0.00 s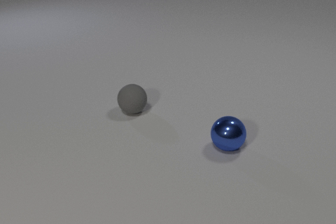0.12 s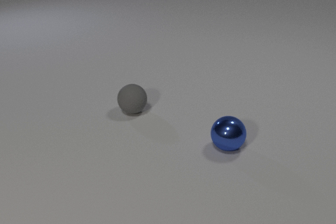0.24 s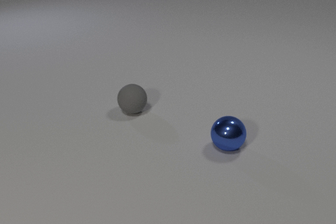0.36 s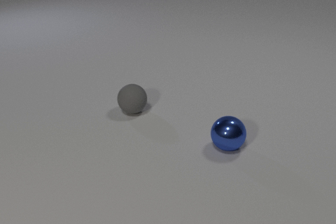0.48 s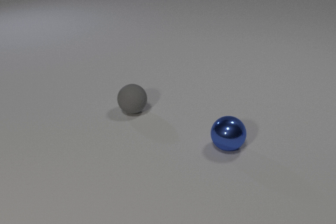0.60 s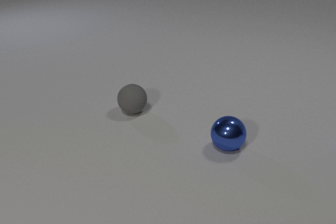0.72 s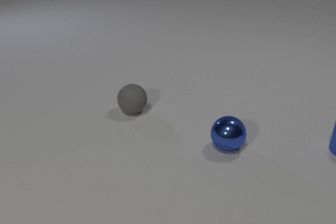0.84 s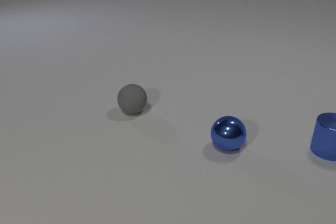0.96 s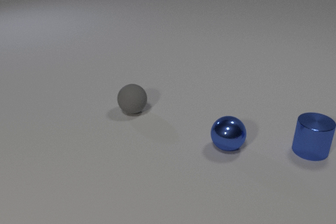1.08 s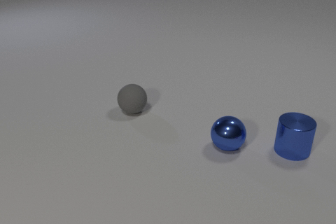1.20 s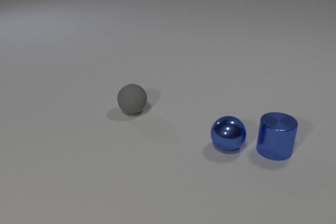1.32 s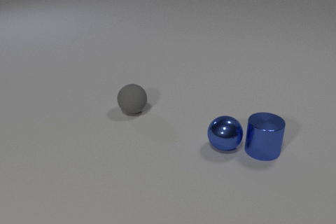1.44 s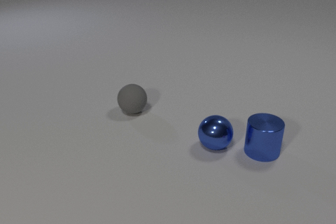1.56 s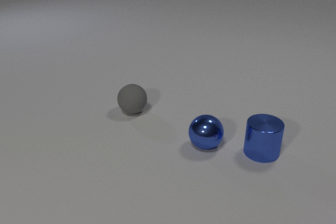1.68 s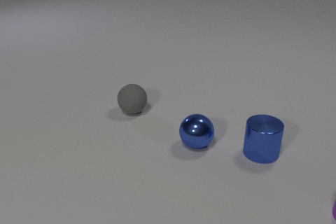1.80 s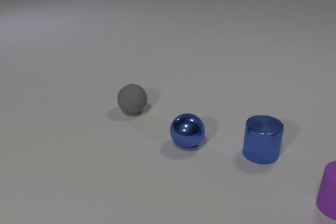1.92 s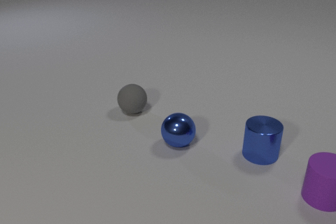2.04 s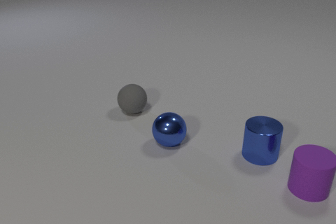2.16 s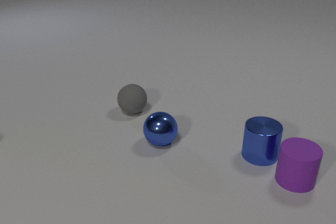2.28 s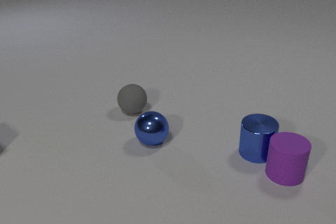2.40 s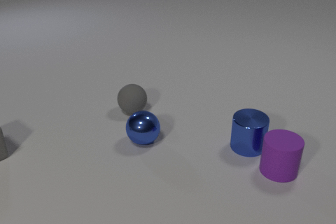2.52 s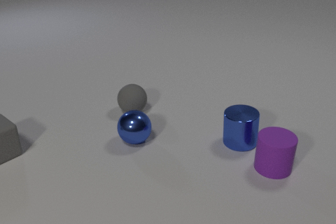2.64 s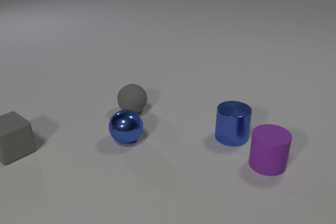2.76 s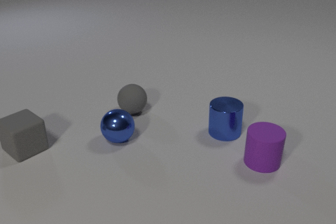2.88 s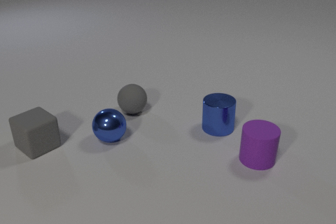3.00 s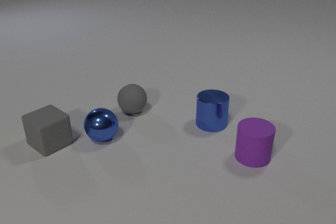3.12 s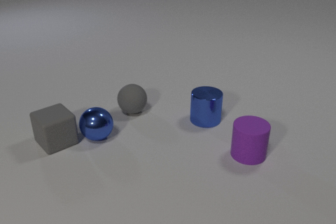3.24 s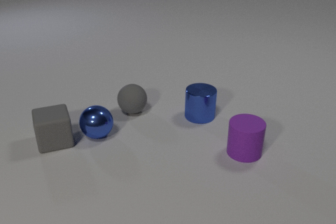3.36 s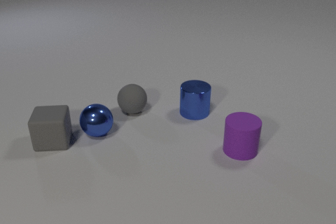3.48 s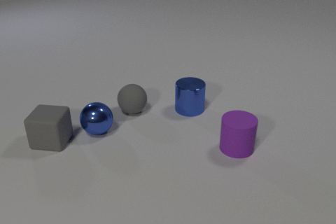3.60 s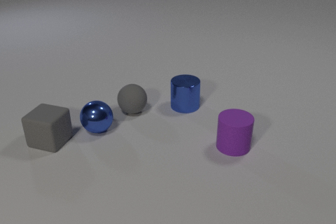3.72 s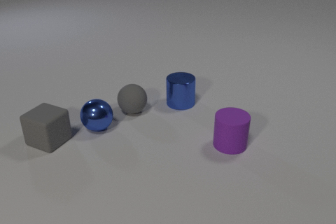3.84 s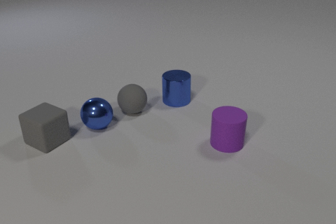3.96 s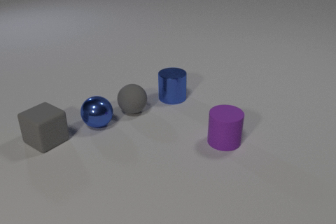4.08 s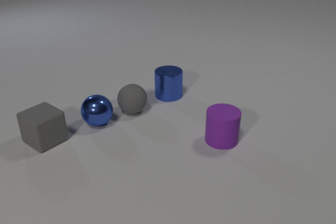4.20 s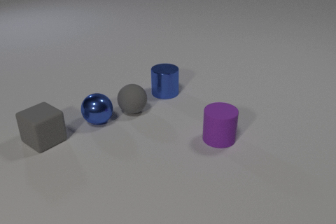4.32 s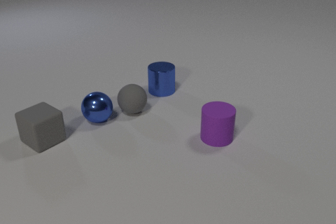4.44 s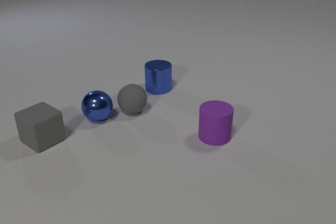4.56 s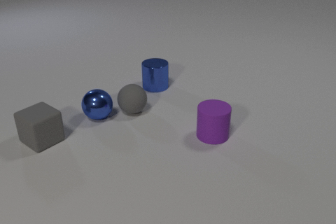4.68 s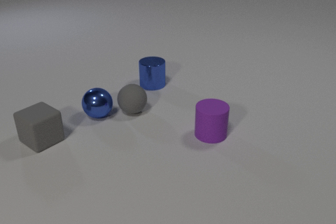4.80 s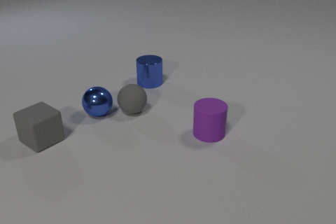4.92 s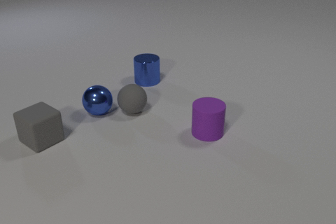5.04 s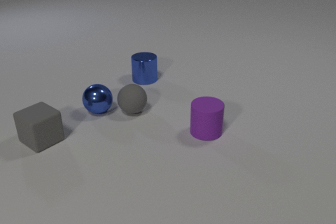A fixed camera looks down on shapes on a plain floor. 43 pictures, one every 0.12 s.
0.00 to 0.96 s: The blue metal cylinder comes in at the right edge, slides to the left and toward the camera.
0.96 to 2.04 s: The blue metal cylinder slides to the left and toward the camera. The blue metal sphere rolls to the left. The purple rubber cylinder comes in at the right edge, slides to the left and away from the camera. The blue metal cylinder and the blue metal sphere collide.
2.04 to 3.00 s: The blue metal cylinder slides to the left and away from the camera. The blue metal sphere rolls to the left. The gray rubber cube comes in at the left edge, slides to the right. The purple rubber cylinder slides to the left and away from the camera. The blue metal cylinder and the purple rubber cylinder collide.
3.00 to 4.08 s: The blue metal cylinder slides away from the camera and to the left. The blue metal sphere rolls away from the camera. The gray rubber cube slides away from the camera, spins clockwise seen from above by about 90 degrees, its near face sliding to the left. The purple rubber cylinder slides to the left and away from the camera. The blue metal sphere and the gray rubber cube collide.
4.08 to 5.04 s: The blue metal cylinder slides away from the camera and to the left. The blue metal sphere rolls away from the camera. The purple rubber cylinder slides to the left and away from the camera.
How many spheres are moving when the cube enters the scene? 1.
What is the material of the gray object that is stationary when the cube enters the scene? rubber.
What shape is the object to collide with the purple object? cylinder.
